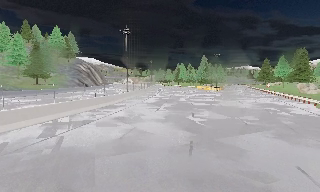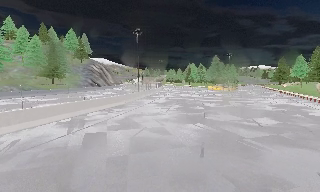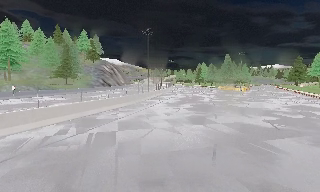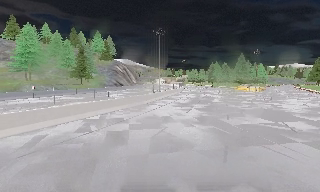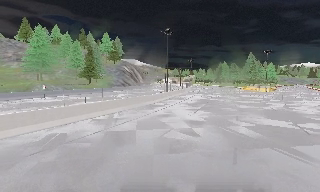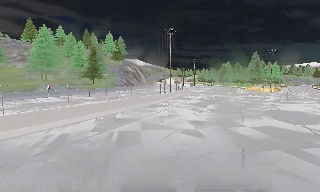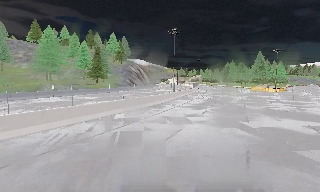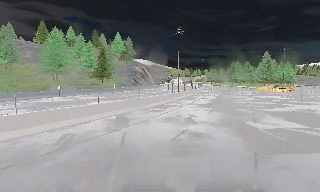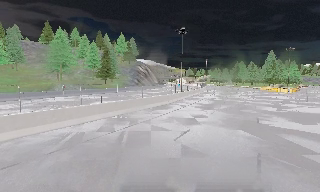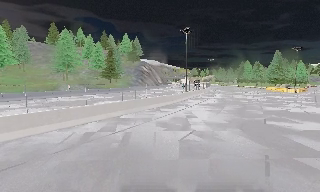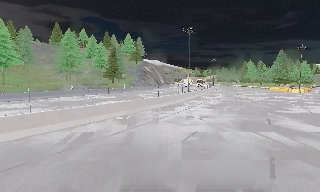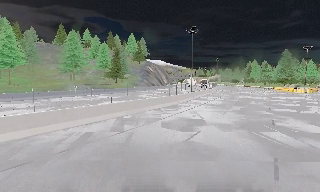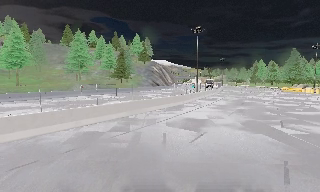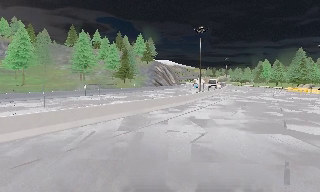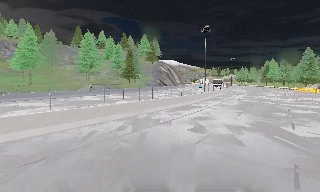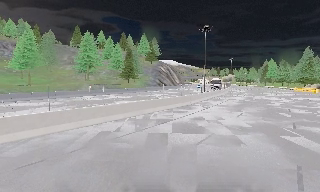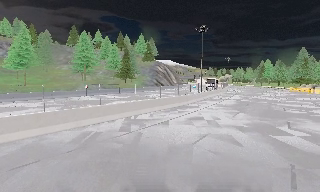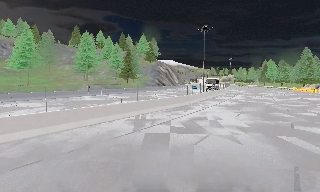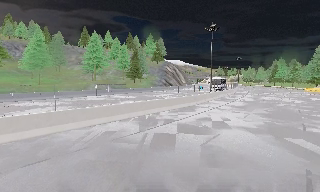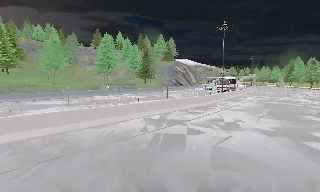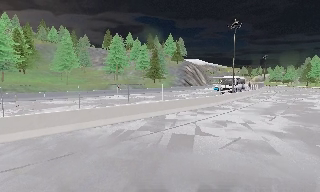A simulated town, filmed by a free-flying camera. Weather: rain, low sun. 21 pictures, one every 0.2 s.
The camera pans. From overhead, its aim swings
counterclockwise.
The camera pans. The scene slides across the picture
to the right.
0.0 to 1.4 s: The scene slides to the right, as the camera pans about 20 degrees to its left.
1.4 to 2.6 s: The camera shifts only a little, or ends up much as it began.
2.6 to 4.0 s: The camera swings to its left by about 10 degrees, and the scene slides to the right.
The film runs forward here.
